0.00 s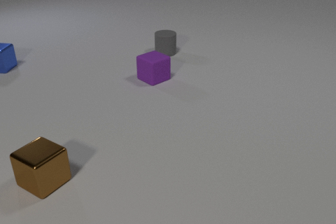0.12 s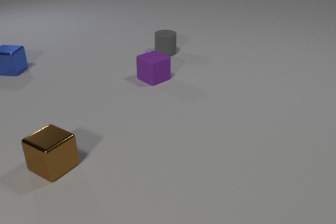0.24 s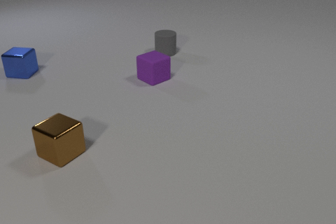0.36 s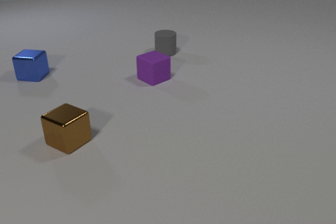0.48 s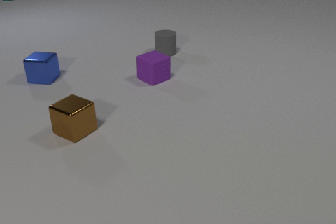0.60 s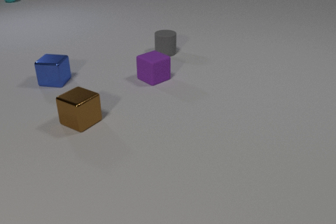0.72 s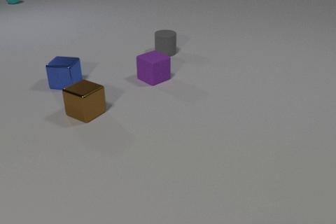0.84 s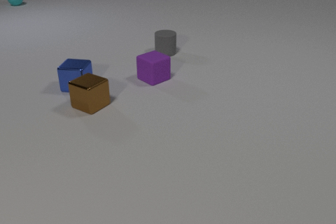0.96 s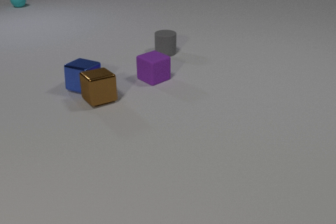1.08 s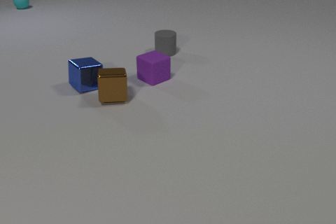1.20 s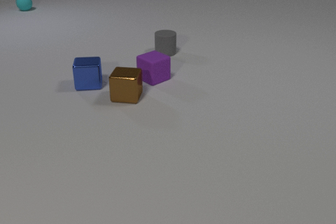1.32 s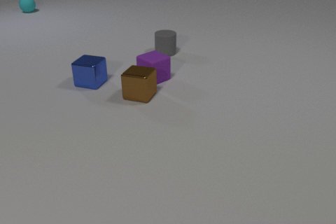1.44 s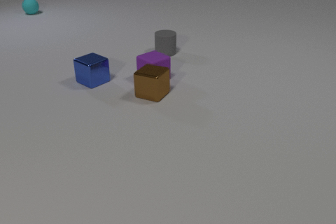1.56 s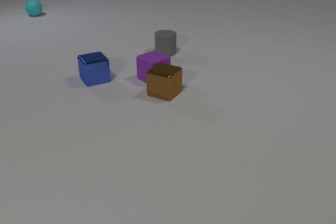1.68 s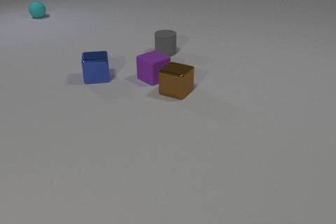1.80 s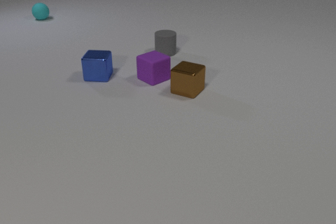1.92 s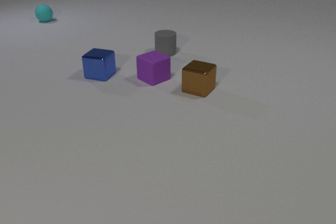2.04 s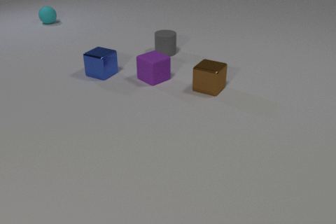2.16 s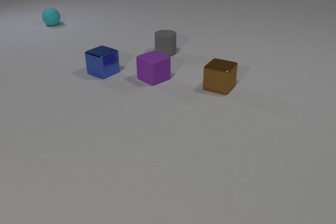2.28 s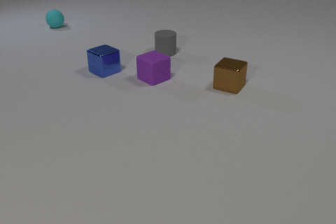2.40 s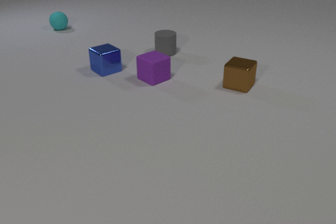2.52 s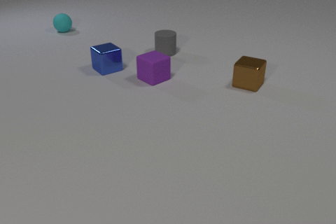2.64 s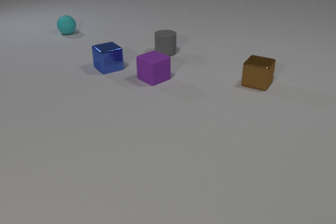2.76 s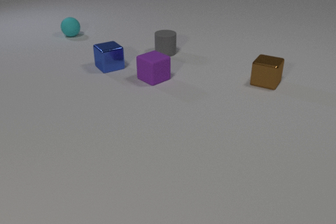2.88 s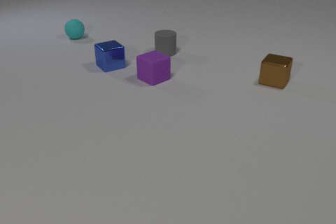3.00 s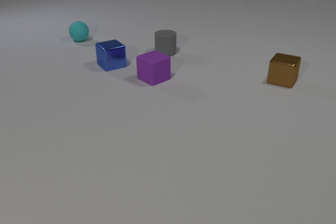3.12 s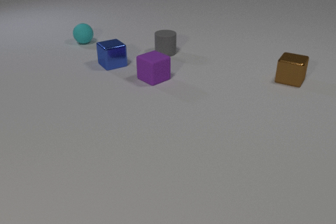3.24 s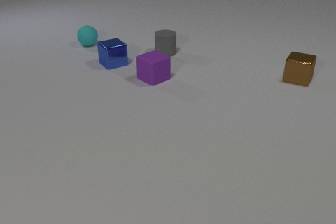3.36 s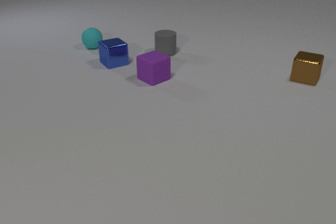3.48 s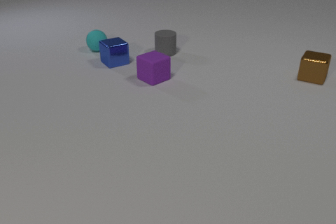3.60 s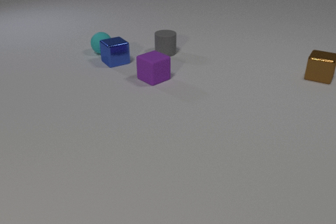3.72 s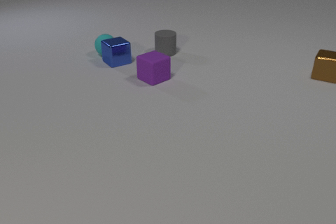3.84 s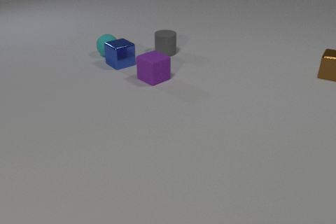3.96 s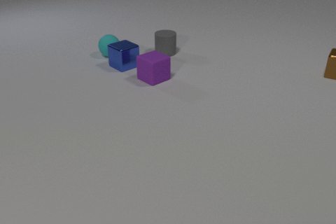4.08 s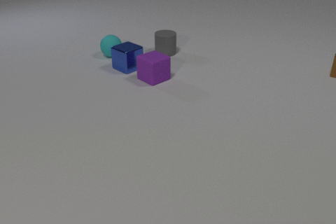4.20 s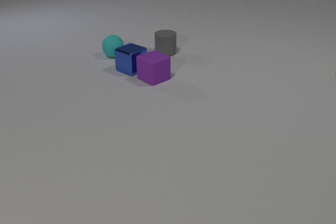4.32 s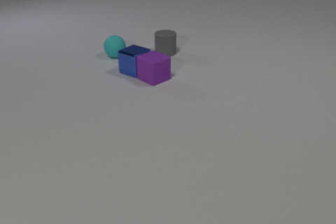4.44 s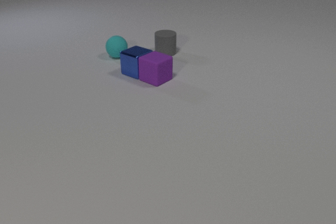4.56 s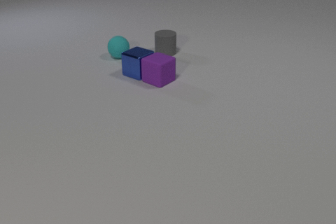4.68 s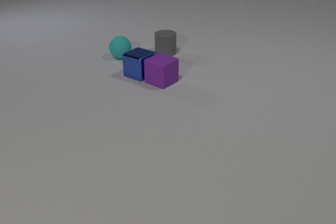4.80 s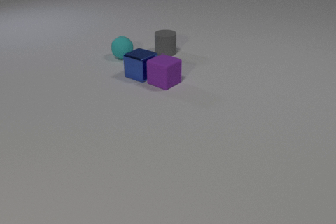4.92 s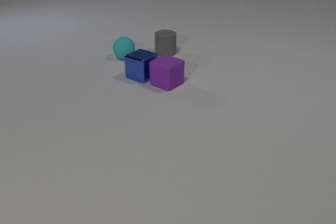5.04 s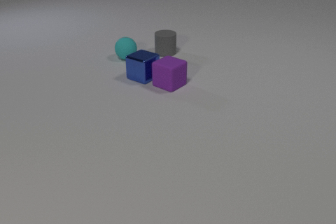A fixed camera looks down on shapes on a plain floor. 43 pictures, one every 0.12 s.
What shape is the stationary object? cylinder.
What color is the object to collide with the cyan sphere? blue.
How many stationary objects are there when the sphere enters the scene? 2.
0.00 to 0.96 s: The blue metal cube slides to the right and toward the camera. The brown metal cube slides away from the camera and to the right, spins clockwise seen from above by about 15 degrees, its near face sliding to the left. The cyan rubber sphere comes in at the top edge, rolls toward the camera. The blue metal cube and the brown metal cube collide.
0.96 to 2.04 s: The blue metal cube slides away from the camera and to the right, spins clockwise seen from above by about 180 degrees, its near face sliding to the left. The brown metal cube slides to the right, spins so that its near face slides to the left, clockwise seen from above. The cyan rubber sphere rolls toward the camera. The brown metal cube and the purple rubber cube collide.
2.04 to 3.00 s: The blue metal cube slides away from the camera and to the right, spins clockwise seen from above by about 30 degrees, its near face sliding to the left. The brown metal cube slides to the right and away from the camera. The cyan rubber sphere rolls toward the camera and to the right.
3.00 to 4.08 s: The blue metal cube slides to the right and toward the camera. The brown metal cube slides to the right and away from the camera. The cyan rubber sphere rolls toward the camera and to the right. The blue metal cube and the cyan rubber sphere collide.
4.08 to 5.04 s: The blue metal cube slides toward the camera and to the right. The brown metal cube leaves at the right edge. The cyan rubber sphere rolls to the right and toward the camera. The purple rubber cube slides to the right and toward the camera. The blue metal cube and the purple rubber cube collide.
